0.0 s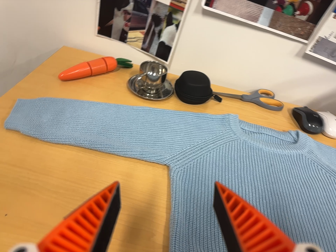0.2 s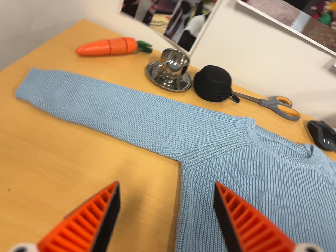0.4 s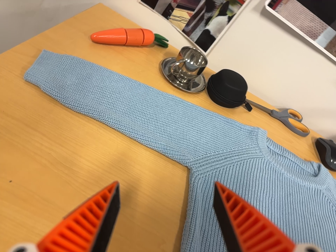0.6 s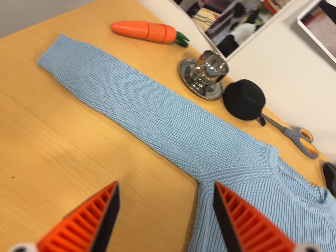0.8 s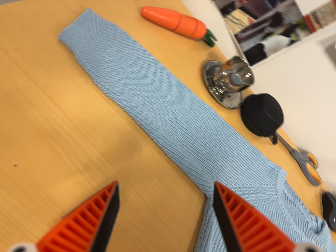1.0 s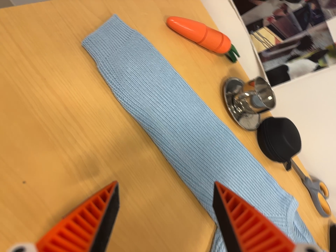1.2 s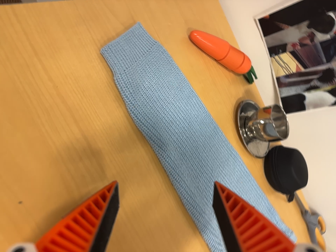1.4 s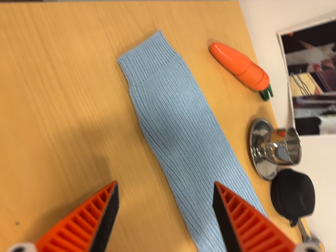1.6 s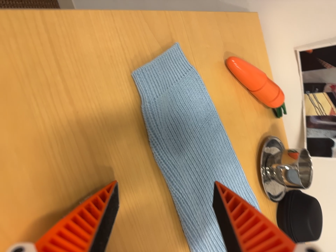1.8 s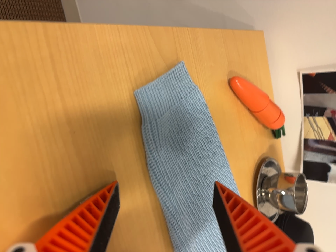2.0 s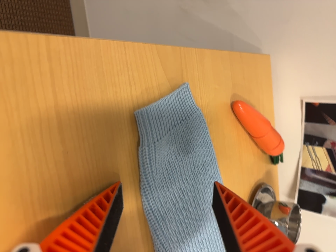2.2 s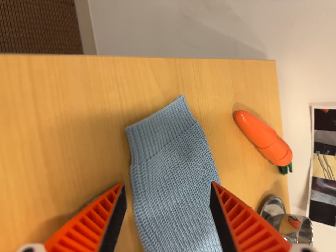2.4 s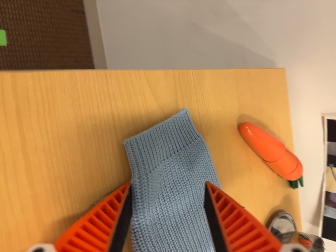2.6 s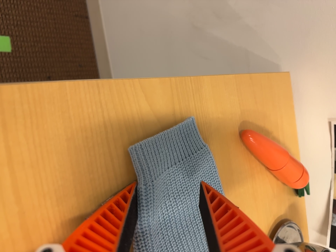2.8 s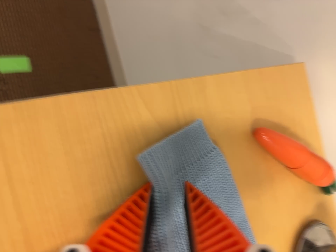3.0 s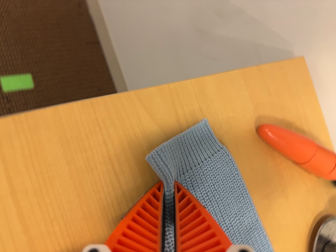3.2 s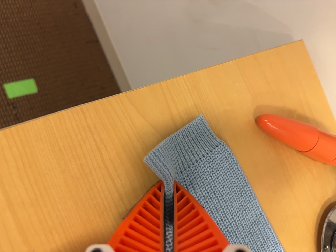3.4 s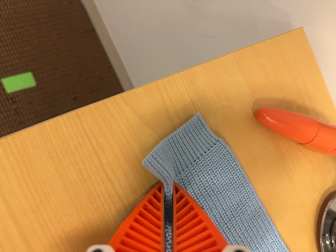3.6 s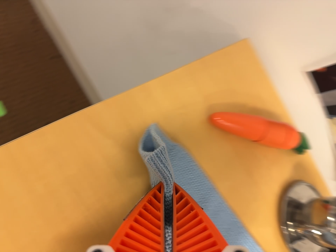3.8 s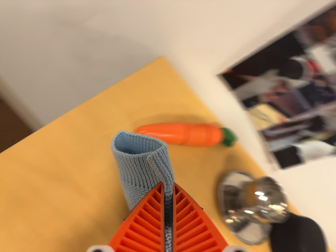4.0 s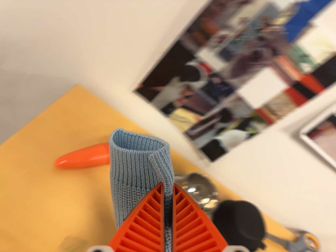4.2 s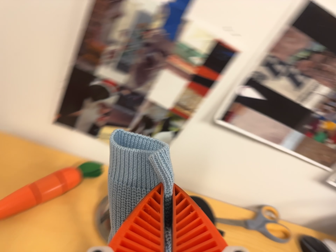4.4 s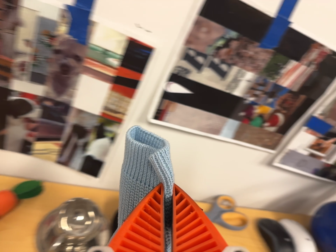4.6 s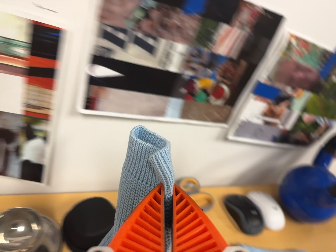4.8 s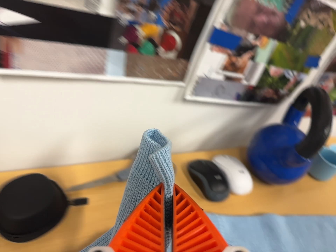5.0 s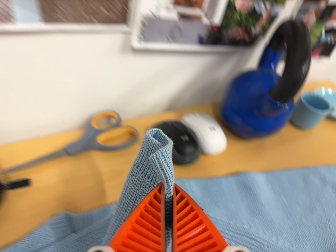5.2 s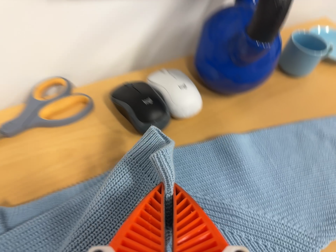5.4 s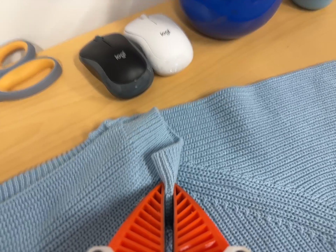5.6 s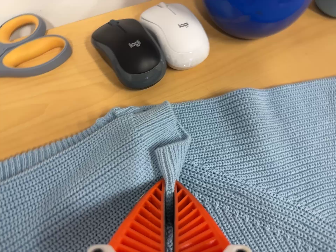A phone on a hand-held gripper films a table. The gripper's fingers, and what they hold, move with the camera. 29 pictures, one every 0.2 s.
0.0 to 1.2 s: The camera travels to its left, toward the top of its view and forward, about 26 cm, so close, fixed things drift to the right. Its aim tips toward the bottom of its view by about 10 degrees. It rolls about its line of sight by about 50 degrees, and the scene rotates clockwise.
1.2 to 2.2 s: The camera travels toward the top of its view and forward, about 12 cm, so close, fixed things drift downward. It rolls about its line of sight by about 20 degrees, and the scene rotates clockwise.
2.2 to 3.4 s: The camera pans to its left by about 15 degrees. It travels to its right, about 8 cm. It rolls about its line of sight by about 15 degrees, and the scene rotates counterclockwise.
3.4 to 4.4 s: The camera pans to its right by about 30 degrees. It travels to its right, about 32 cm, so close, fixed things drift to the left. Its aim tips toward the top of its view by about 10 degrees, and the scene shifts downward. It rolls about its line of sight by about 55 degrees, and the scene rotates counterclockwise.
4.4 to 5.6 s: The camera travels forward and to its right, about 40 cm. Its aim tips toward the bottom of its view by about 35 degrees, and the scene shifts upward. It rolls about its line of sight by about 25 degrees, and the scene rotates counterclockwise.
The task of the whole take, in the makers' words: left arm across.
The film runs forward here.
